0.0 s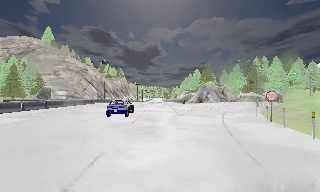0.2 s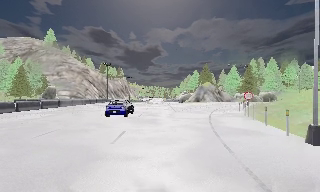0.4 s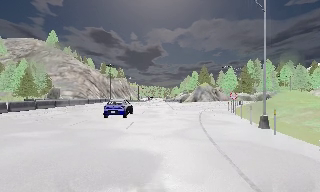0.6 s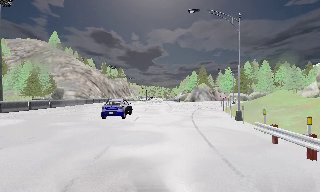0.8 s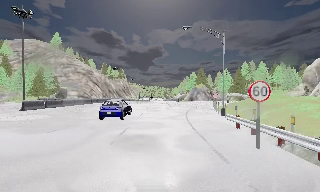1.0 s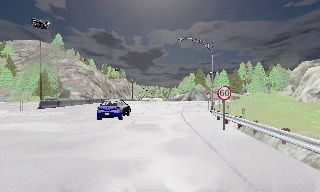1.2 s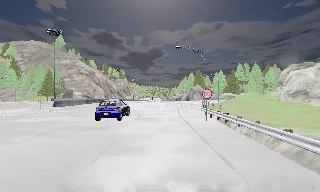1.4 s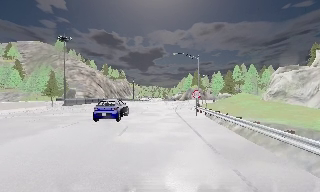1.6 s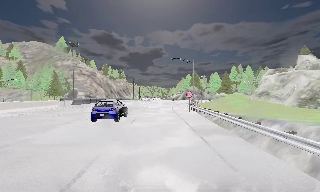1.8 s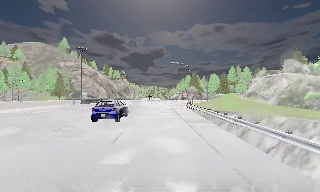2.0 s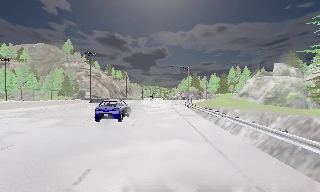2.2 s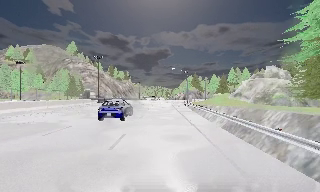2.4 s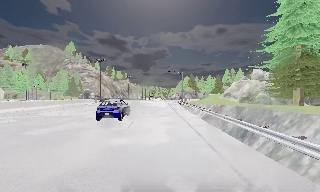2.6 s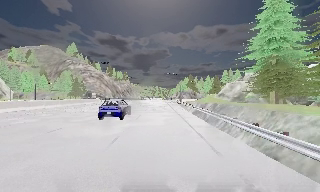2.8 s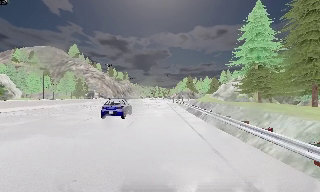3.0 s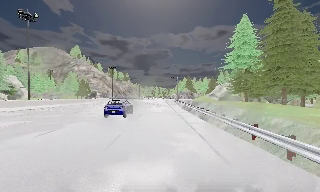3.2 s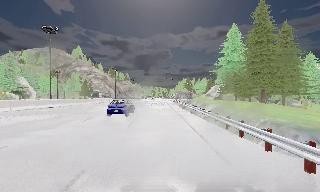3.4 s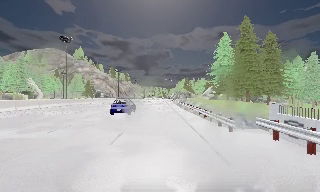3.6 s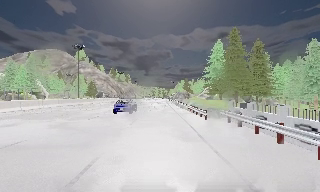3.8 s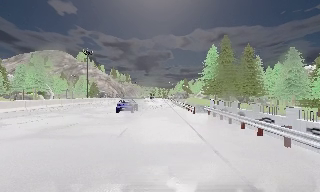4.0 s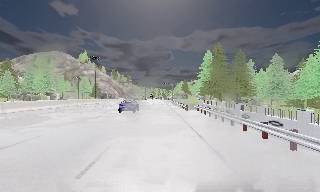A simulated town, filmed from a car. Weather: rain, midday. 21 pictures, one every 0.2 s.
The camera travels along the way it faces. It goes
backward.
0.0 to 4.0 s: The camera travels backward, about 65 m, so what stands in front gets smaller.
The film runs backward here.
